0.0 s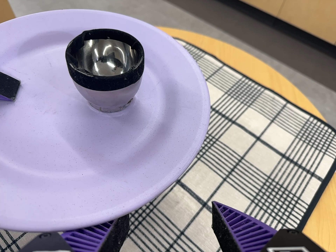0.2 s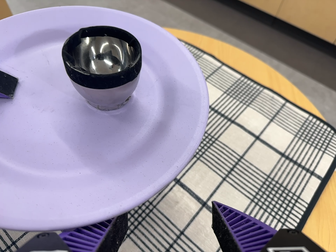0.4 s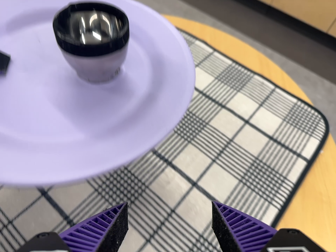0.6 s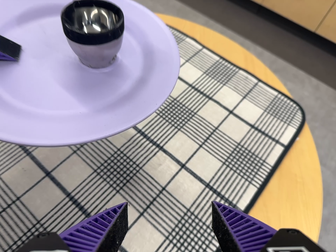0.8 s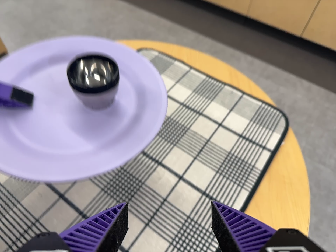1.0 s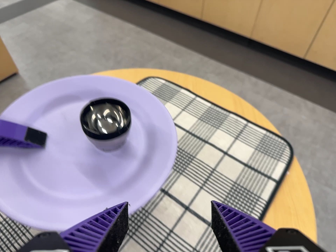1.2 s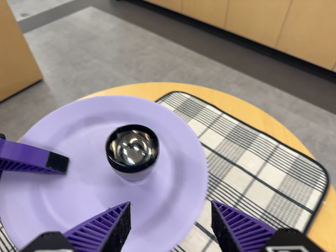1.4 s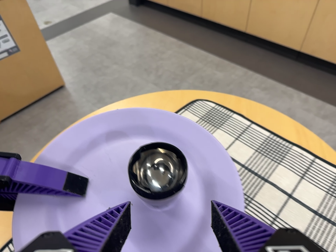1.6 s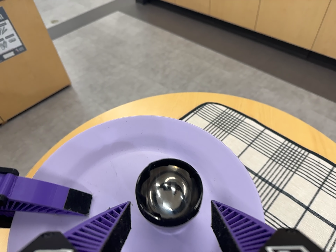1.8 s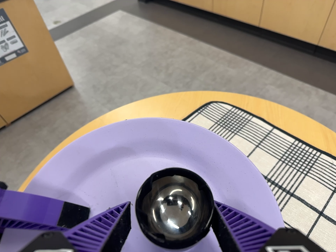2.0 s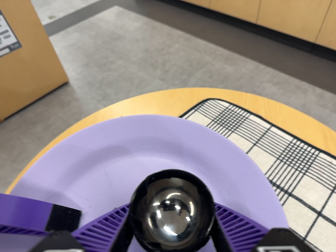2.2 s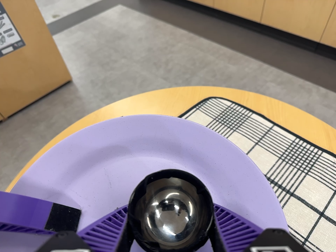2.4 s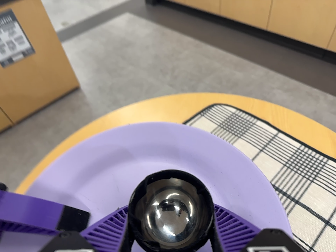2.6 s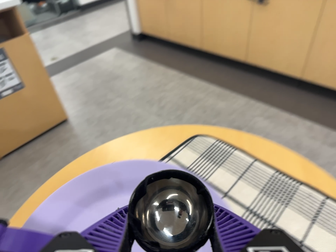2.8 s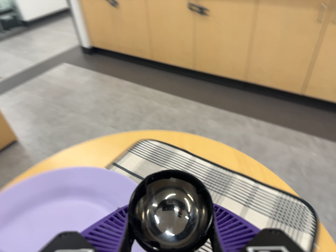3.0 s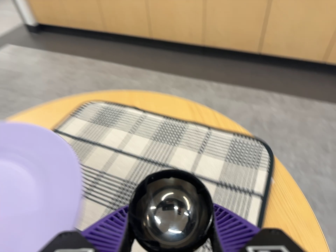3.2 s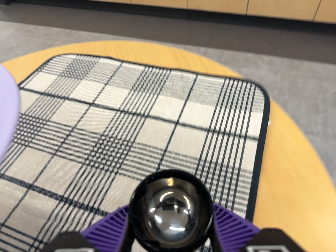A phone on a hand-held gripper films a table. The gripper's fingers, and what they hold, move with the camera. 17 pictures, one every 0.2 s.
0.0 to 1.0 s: The camera travels backward, about 12 cm, so what stands in front gets smaller.
1.0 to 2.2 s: The camera pans to its left by about 10 degrees. It travels forward and toward the top of its view, about 14 cm, so what stands in front looms larger.
2.2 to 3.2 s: The scene slides to the left, as the camera pans about 20 degrees to its right. It travels to its right, toward the bottom of its view and forward, about 18 cm, so close, fixed things drift to the left. It rolls about its line of sight by about 15 degrees, and the scene rotates counterclockwise.
The film runs forward here.
